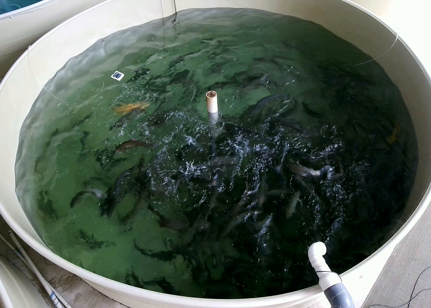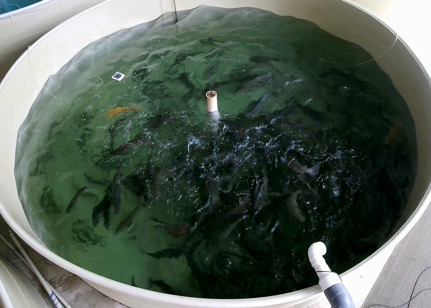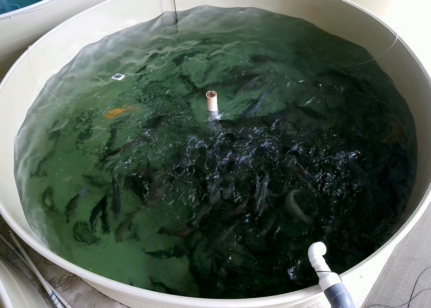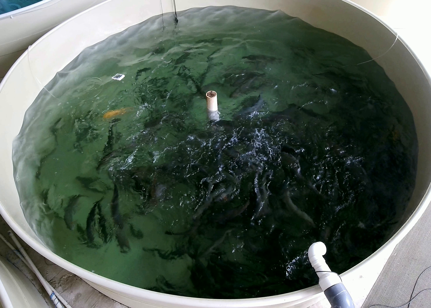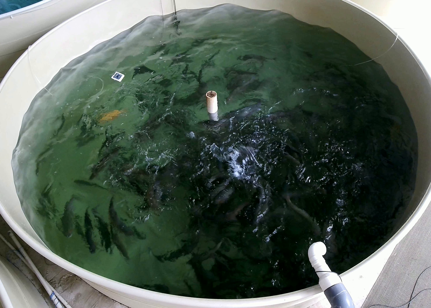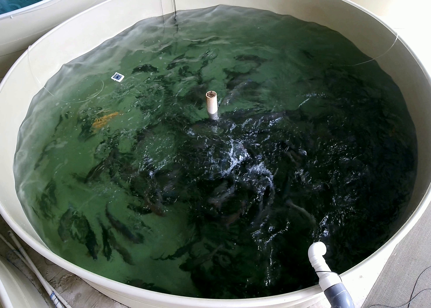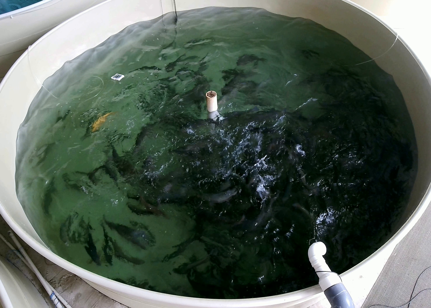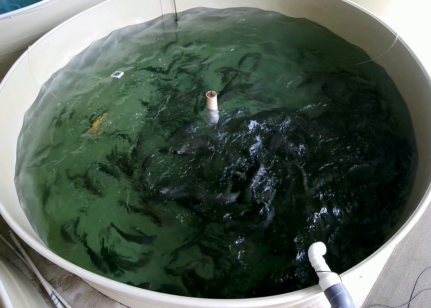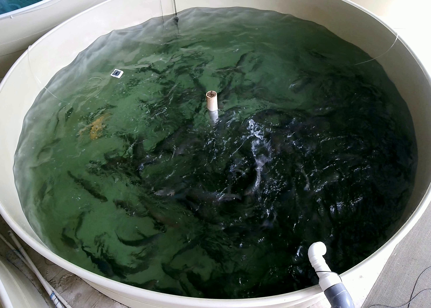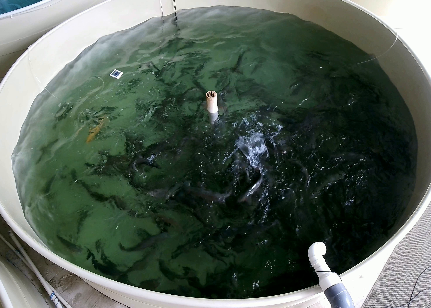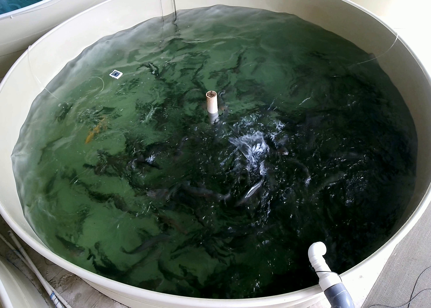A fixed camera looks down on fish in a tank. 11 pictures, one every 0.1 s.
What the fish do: Strong feeding.
